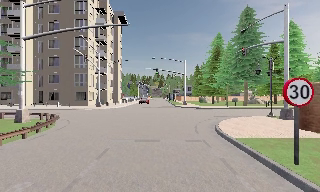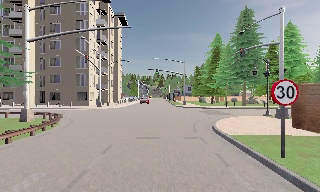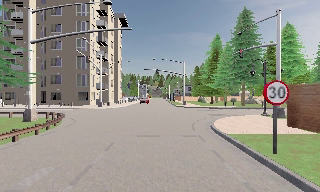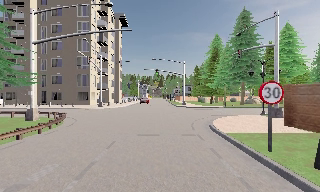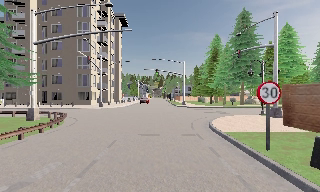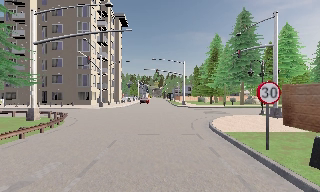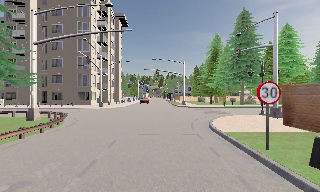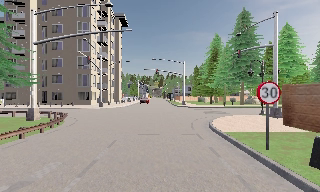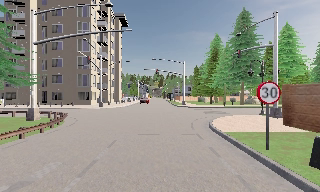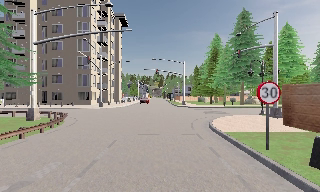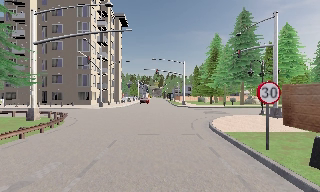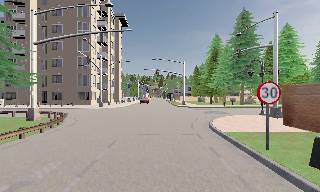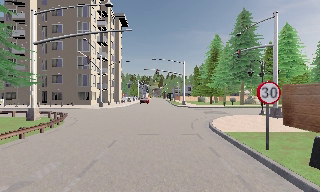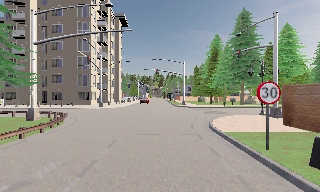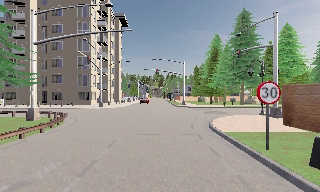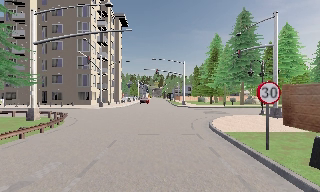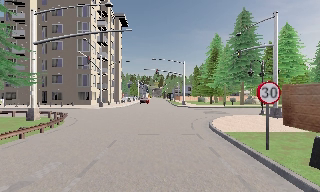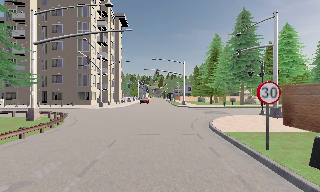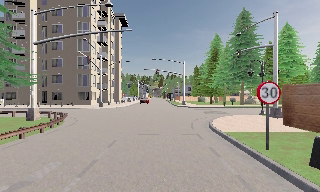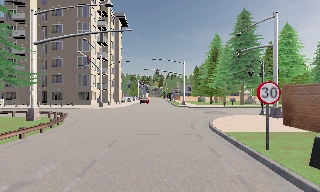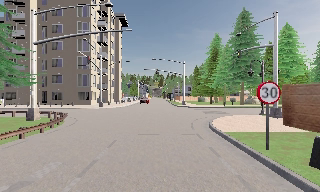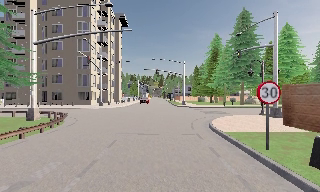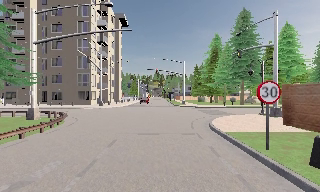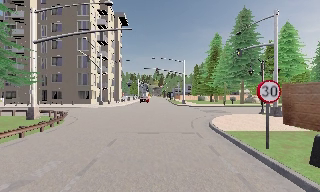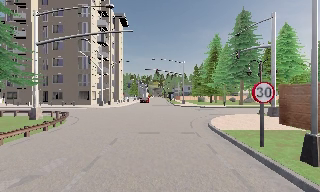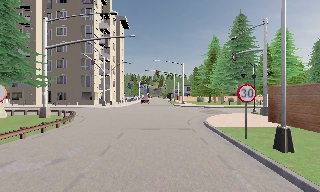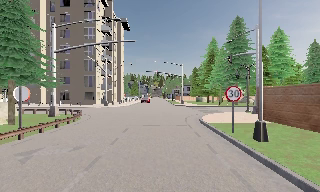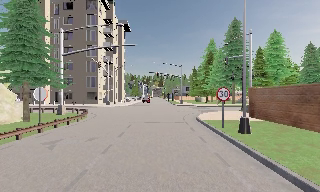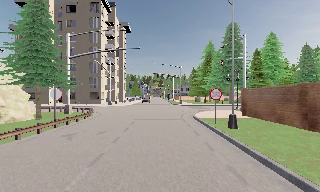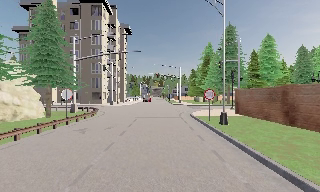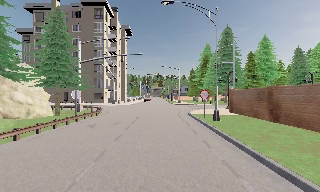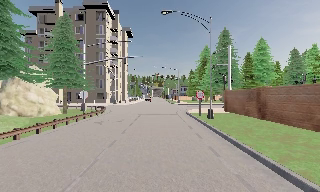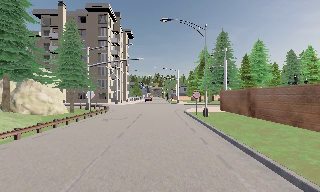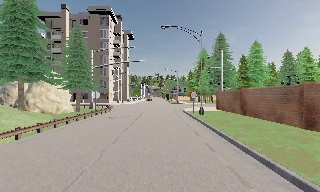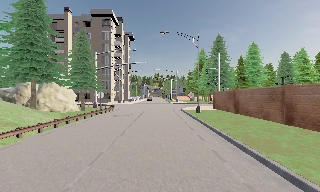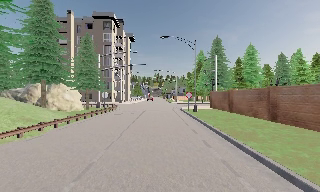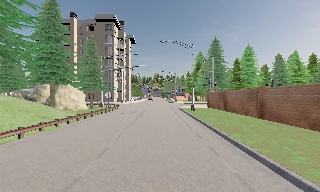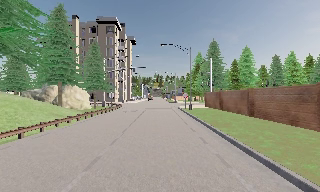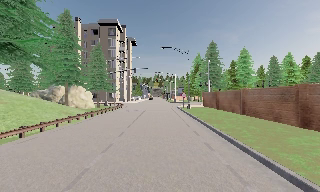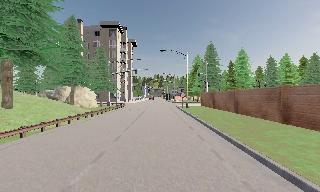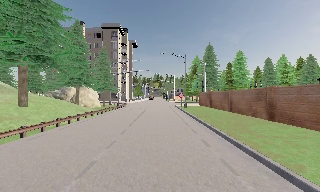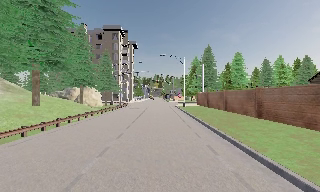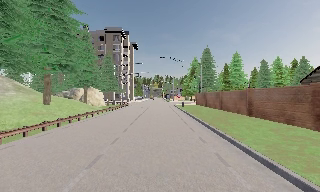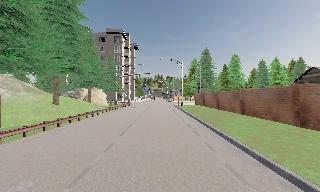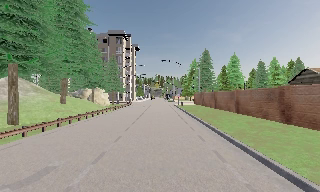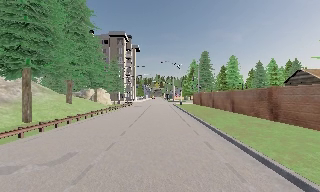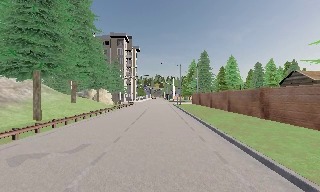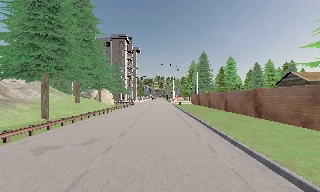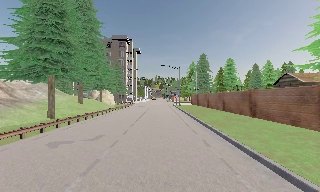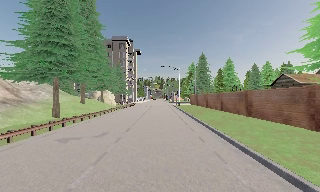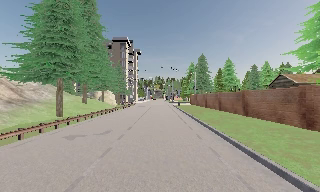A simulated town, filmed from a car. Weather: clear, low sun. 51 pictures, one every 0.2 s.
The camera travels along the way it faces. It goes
backward.
0.0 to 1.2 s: The camera travels backward, about 1 m, so what stands in front gets smaller. It loses speed.
1.2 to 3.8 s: The camera keeps its place and its aim.
3.8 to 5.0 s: The camera travels backward, about 1 m, so what stands in front gets smaller. It gains speed.
5.0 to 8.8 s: The camera travels backward, about 20 m, so what stands in front gets smaller.
8.8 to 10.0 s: The camera travels backward, about 4.5 m, so what stands in front gets smaller. It loses speed.
The film runs backward here.
